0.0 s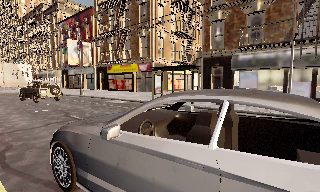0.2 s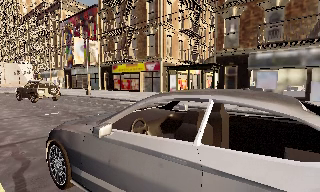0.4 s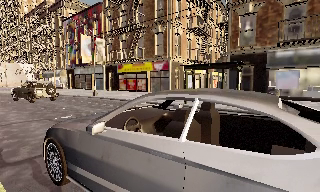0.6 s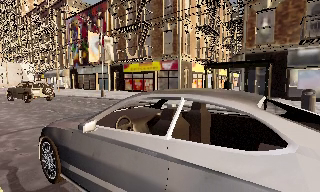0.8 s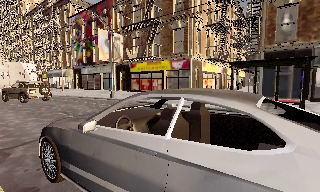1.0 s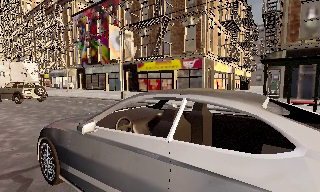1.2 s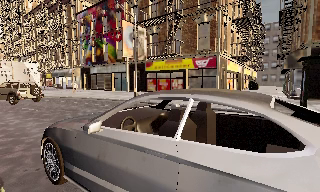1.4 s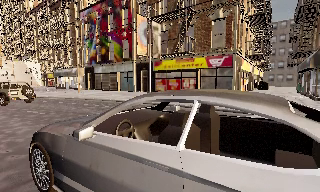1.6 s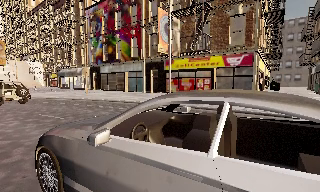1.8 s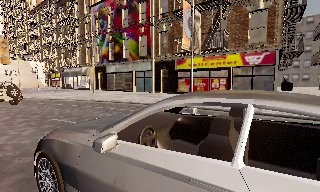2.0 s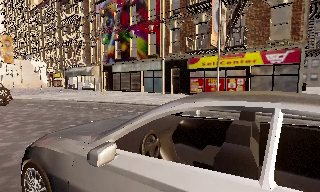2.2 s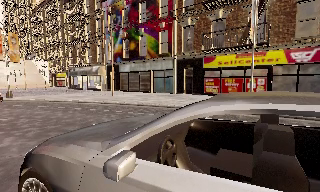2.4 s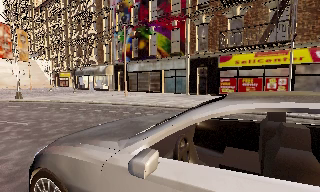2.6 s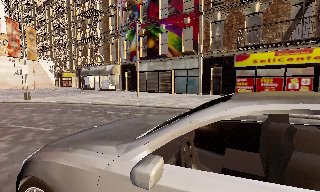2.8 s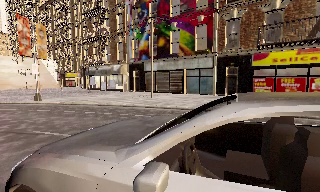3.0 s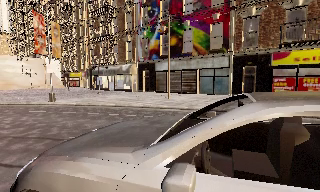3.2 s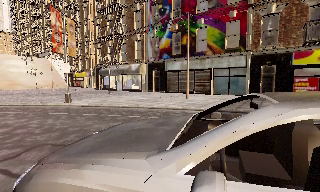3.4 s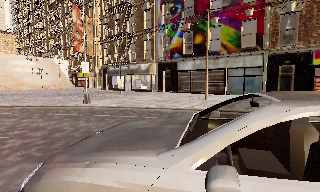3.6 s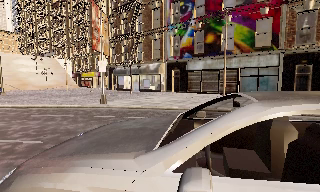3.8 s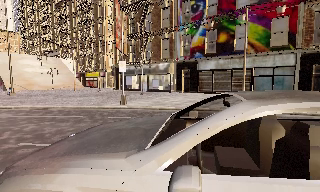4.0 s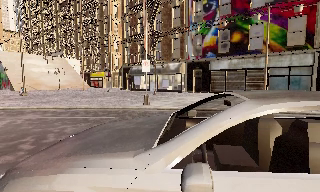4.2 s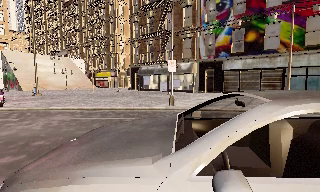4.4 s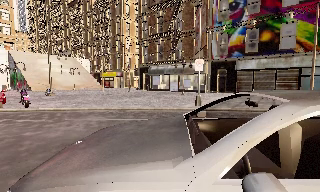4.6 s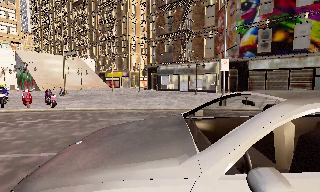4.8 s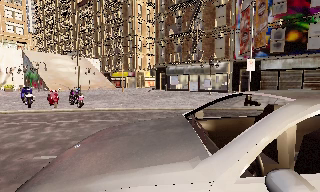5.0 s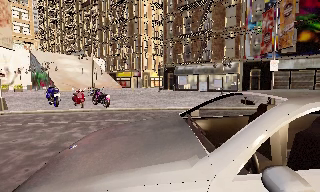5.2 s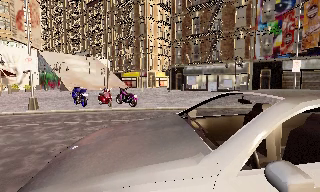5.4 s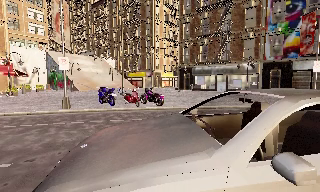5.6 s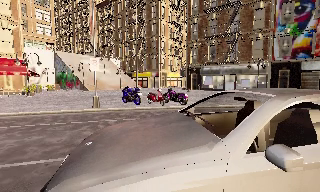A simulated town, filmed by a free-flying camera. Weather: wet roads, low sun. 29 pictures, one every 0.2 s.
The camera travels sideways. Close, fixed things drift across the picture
to the right.
0.0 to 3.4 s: The camera travels to its left and forward, about 30 m, so close, fixed things drift to the right.
3.4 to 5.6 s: The camera travels to its left, about 18 m, so close, fixed things drift to the right.
The film runs forward here.
